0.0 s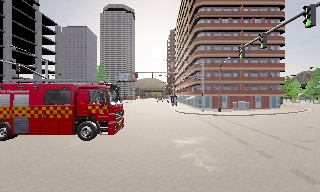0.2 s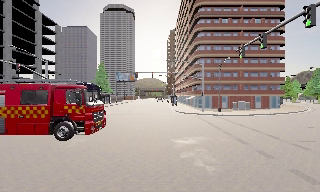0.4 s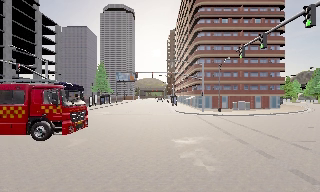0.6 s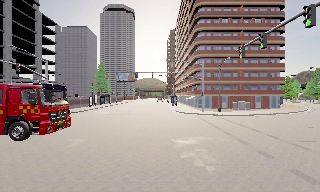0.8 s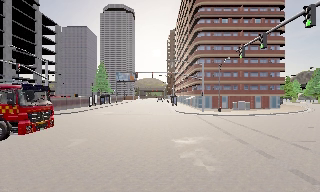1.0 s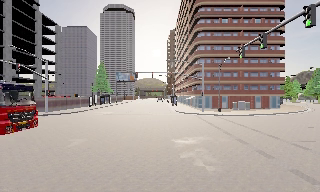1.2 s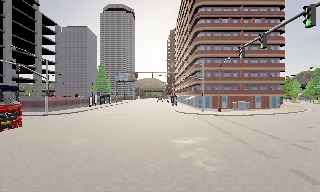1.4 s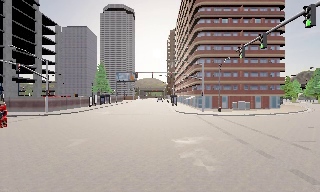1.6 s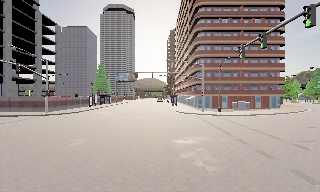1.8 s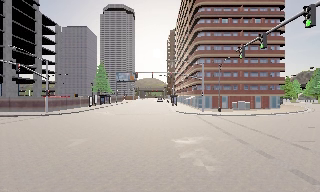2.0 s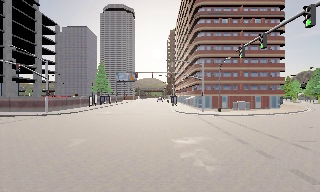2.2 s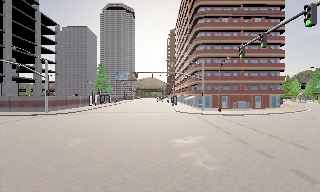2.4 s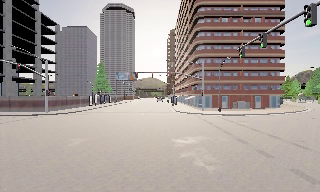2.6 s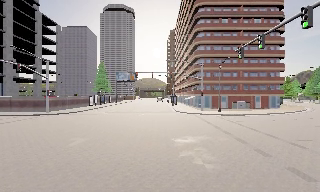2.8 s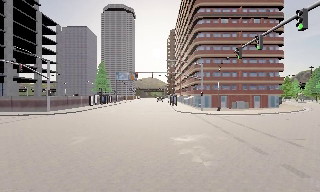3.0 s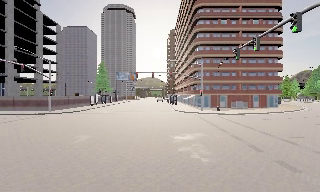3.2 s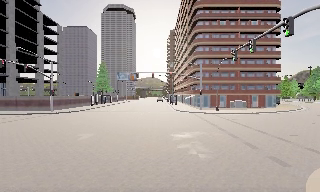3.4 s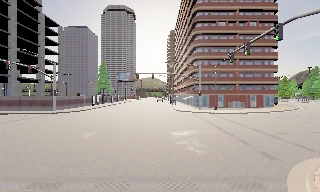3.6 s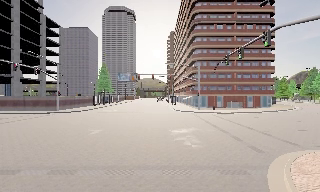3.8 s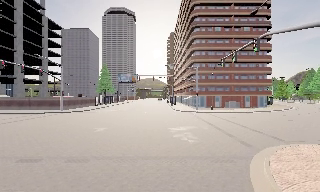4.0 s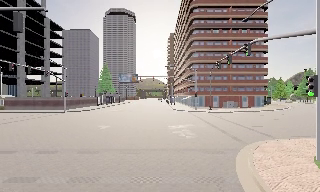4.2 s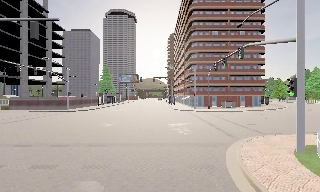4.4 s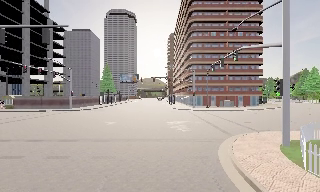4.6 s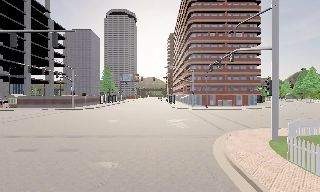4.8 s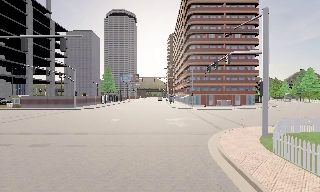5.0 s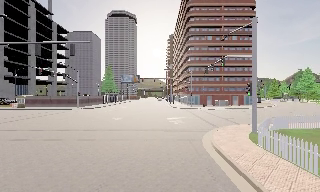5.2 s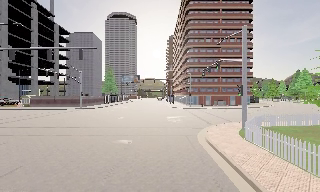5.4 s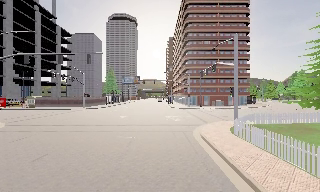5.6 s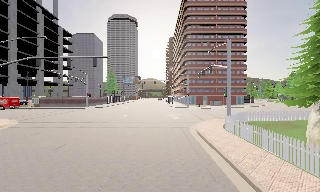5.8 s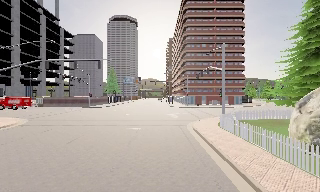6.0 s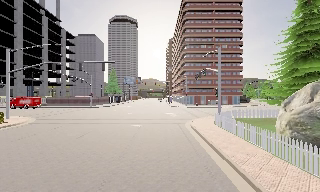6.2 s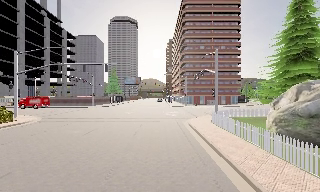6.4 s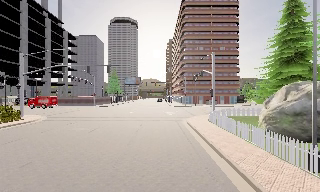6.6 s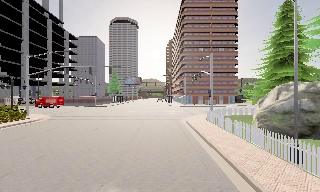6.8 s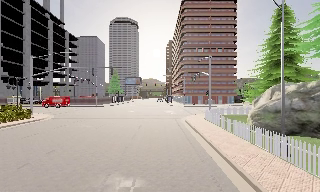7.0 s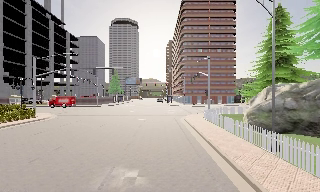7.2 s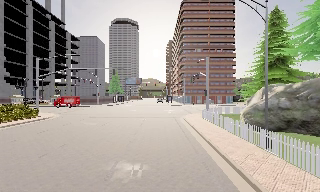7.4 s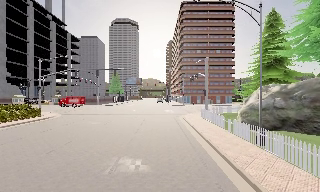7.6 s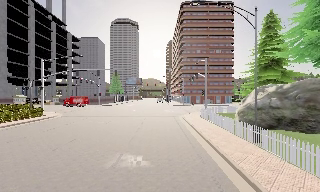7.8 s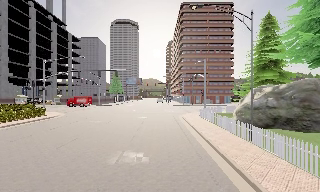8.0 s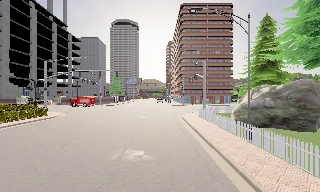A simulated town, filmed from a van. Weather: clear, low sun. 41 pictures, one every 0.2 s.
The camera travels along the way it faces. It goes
backward.
0.0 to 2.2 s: The camera keeps its place and its aim.
2.2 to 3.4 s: The camera travels backward, about 2 m, so what stands in front gets smaller. It gains speed.
3.4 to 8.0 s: The camera travels backward, about 20 m, so what stands in front gets smaller. It loses speed.
The film runs backward here.
